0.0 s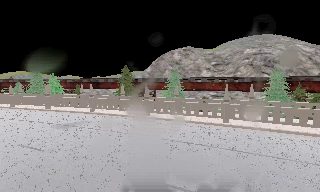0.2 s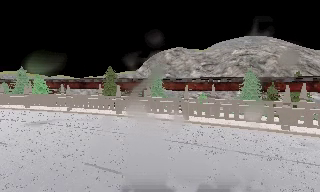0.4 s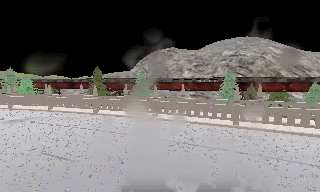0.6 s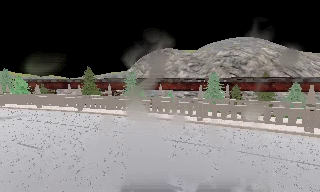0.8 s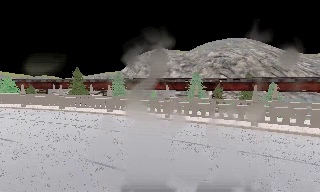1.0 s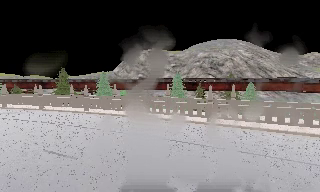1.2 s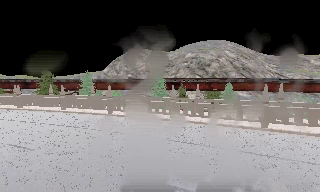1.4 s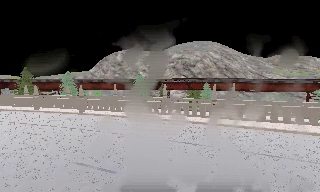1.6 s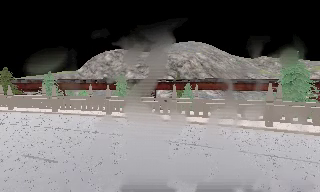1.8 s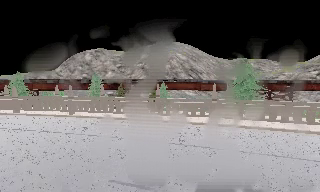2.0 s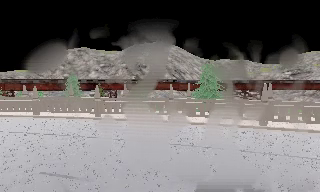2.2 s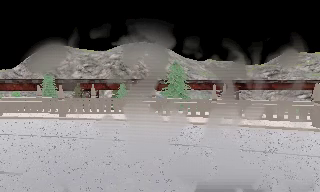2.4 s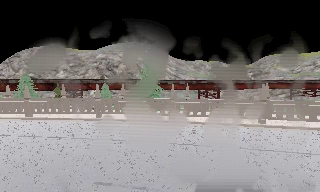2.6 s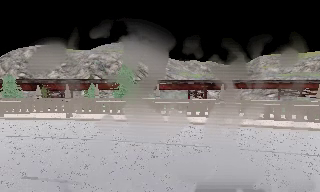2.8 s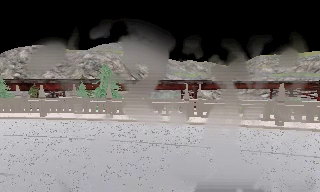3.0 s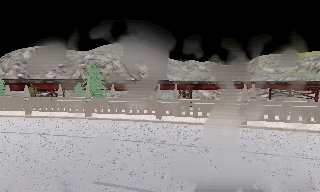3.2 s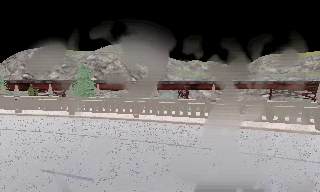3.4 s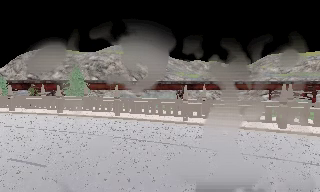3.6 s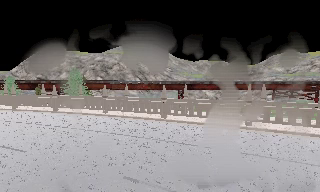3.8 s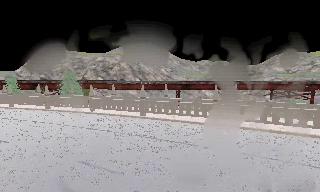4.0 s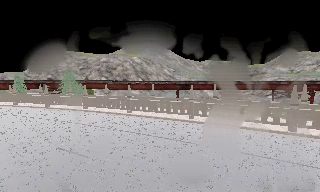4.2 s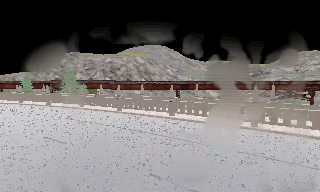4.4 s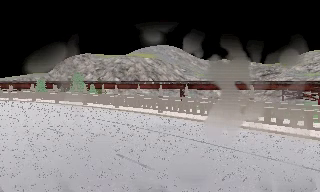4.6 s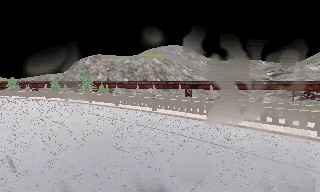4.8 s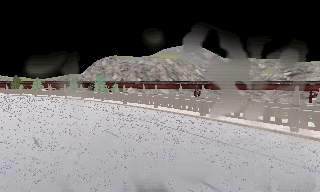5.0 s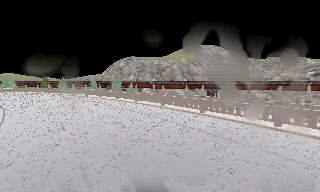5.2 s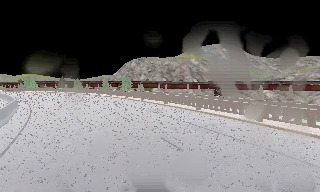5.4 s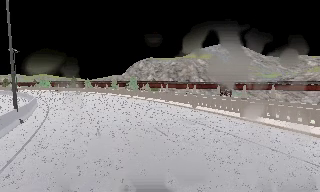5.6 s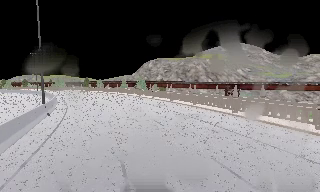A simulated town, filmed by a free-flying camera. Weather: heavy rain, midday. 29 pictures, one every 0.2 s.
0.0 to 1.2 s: The camera travels to its right and backward, about 15 m, so close, fixed things drift to the left.
1.2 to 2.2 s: The camera pans to its right, which is clockwise from overhead, by about 20 degrees. It travels to its right, about 11 m, so close, fixed things drift to the left.
2.2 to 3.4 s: The camera travels to its right, about 14 m, so close, fixed things drift to the left.
3.4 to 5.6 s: The camera pans to its left, which is counterclockwise from overhead, by about 40 degrees. It travels backward and to its right, about 25 m.
The film runs backward here.
